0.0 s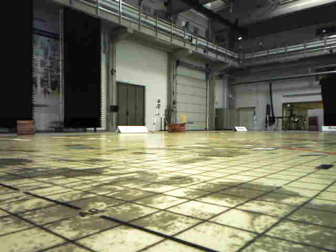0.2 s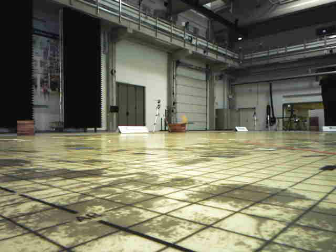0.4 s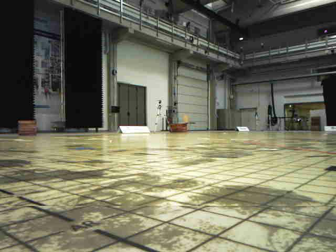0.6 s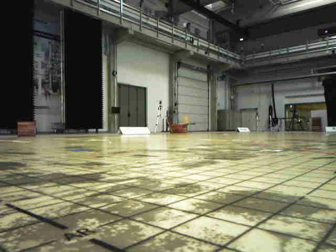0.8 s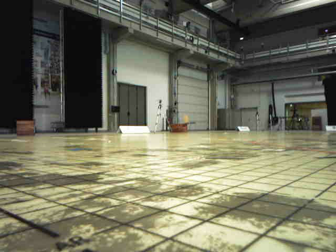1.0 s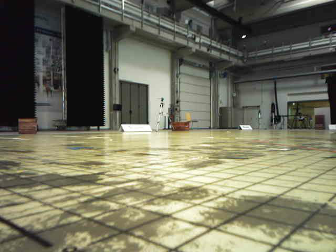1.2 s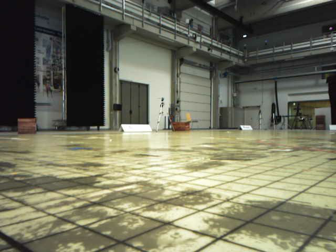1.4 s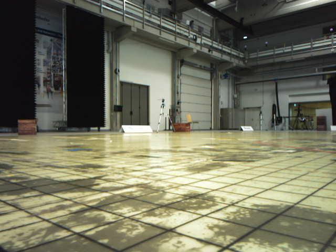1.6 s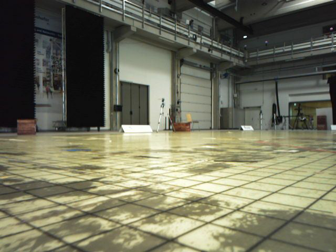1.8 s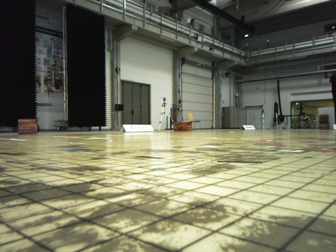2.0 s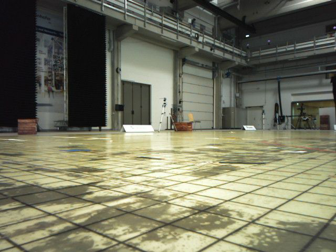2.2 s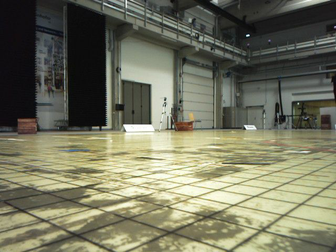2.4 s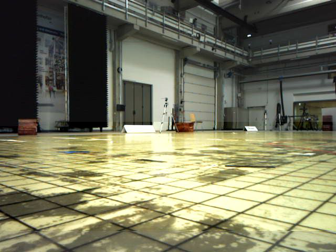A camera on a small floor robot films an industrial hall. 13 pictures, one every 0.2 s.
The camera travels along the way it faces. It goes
forward.
0.0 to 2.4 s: The camera travels forward, about 0.5 m, so what stands in front looms larger.
The film runs forward here.
